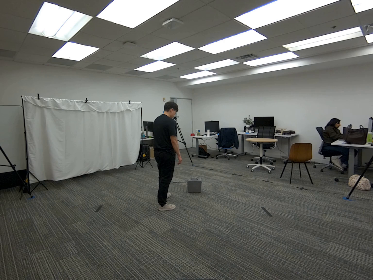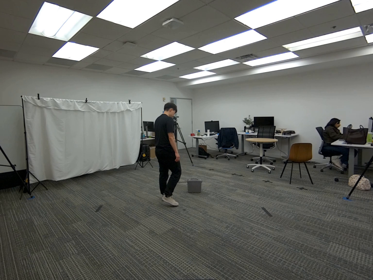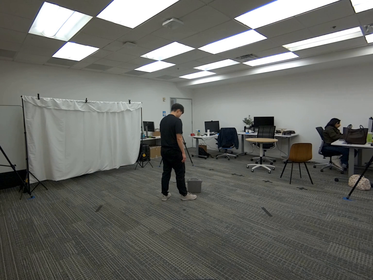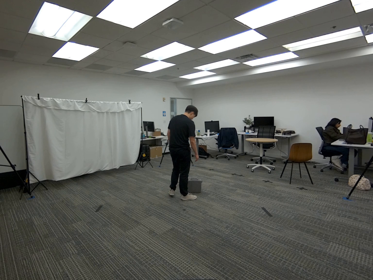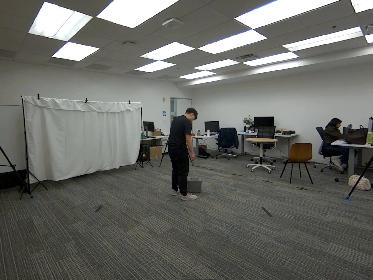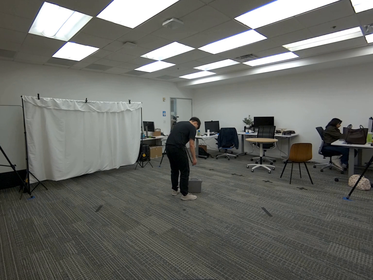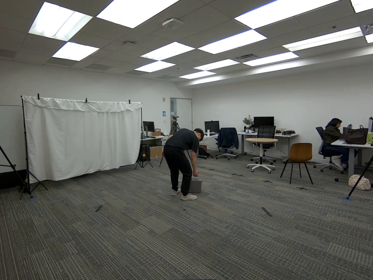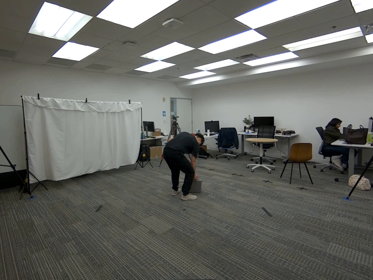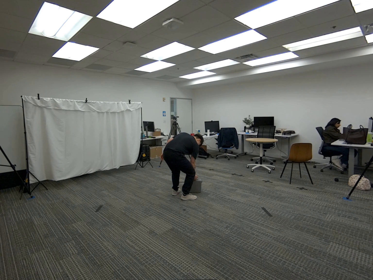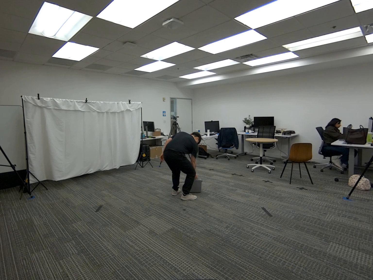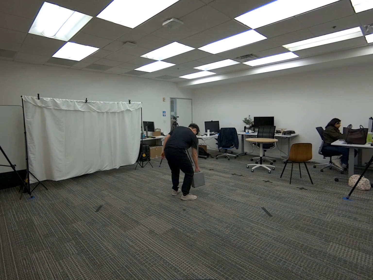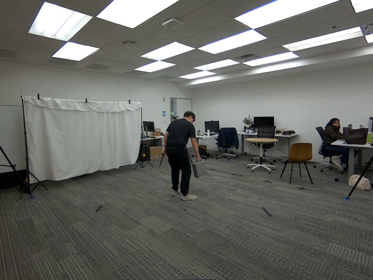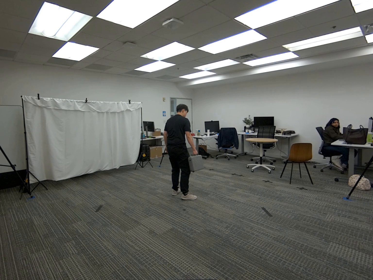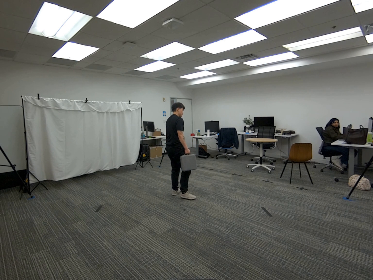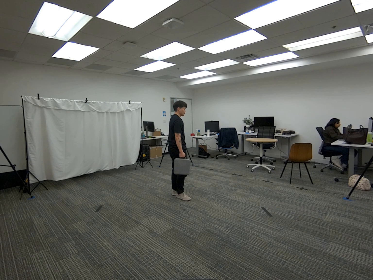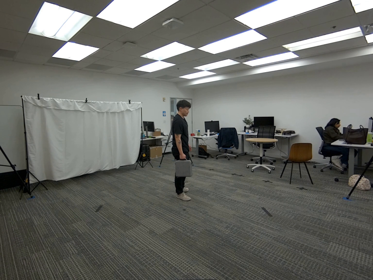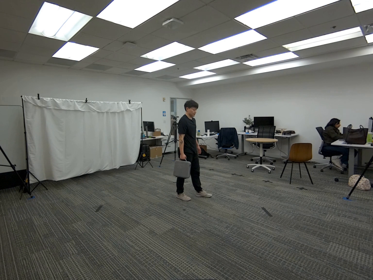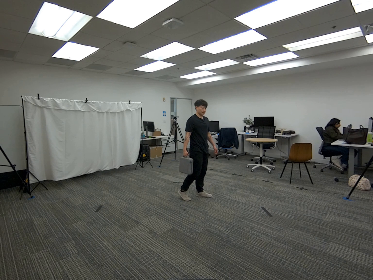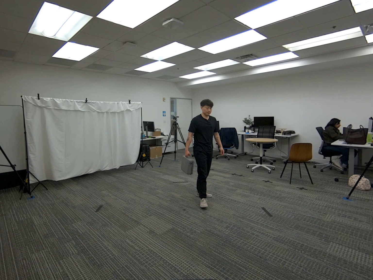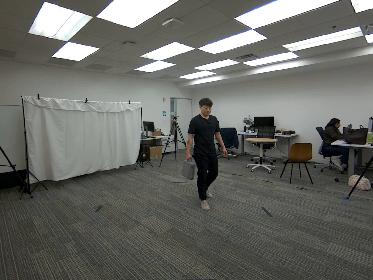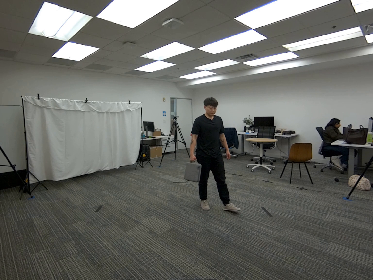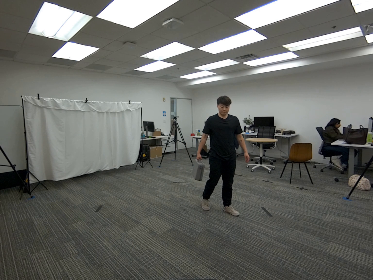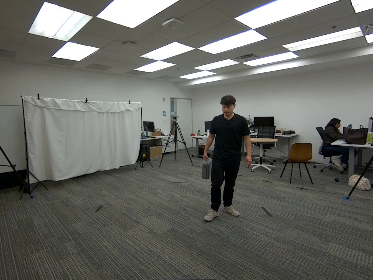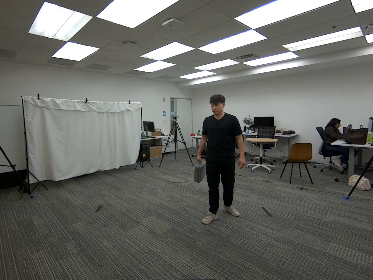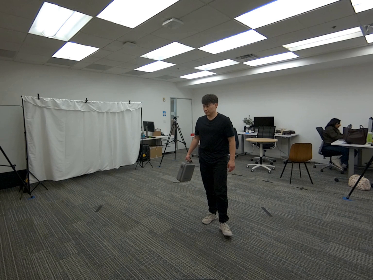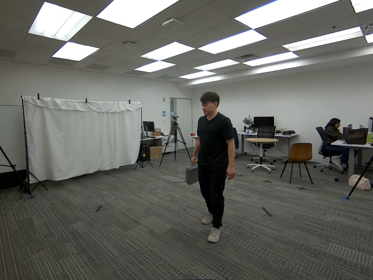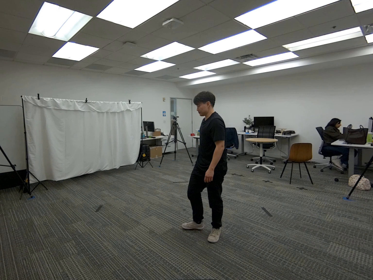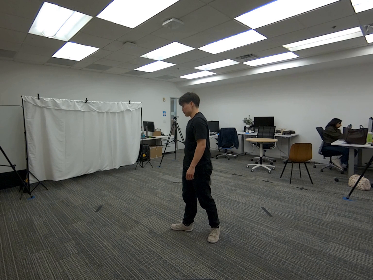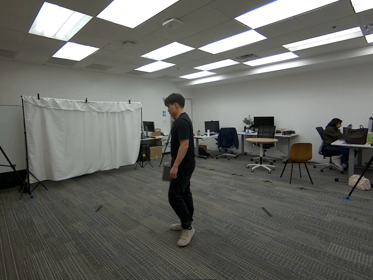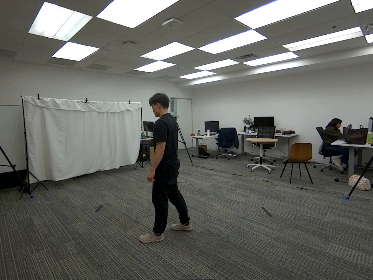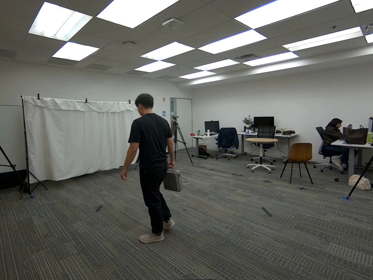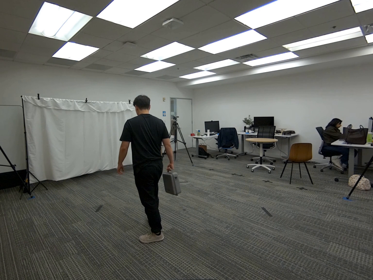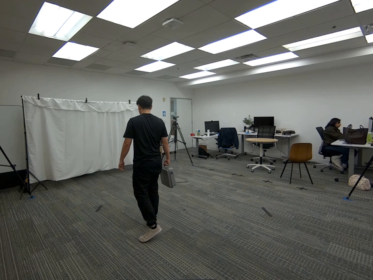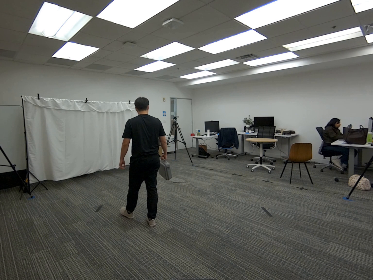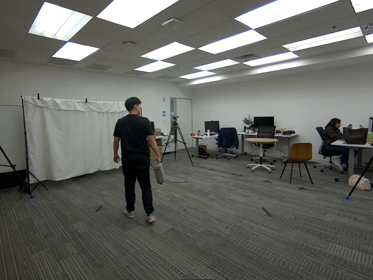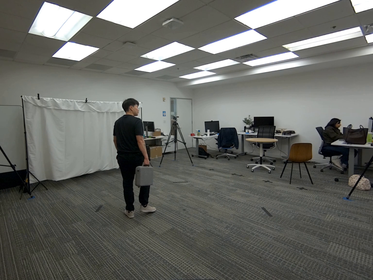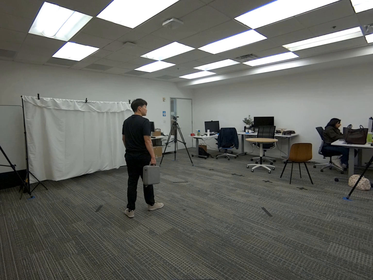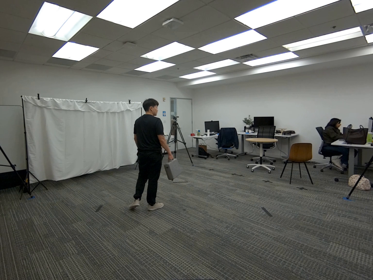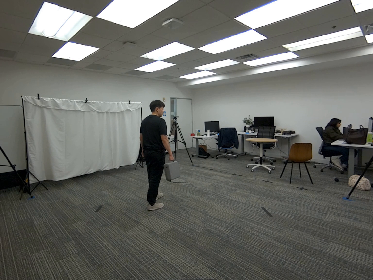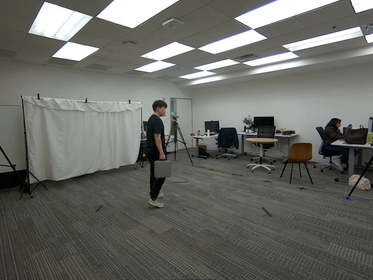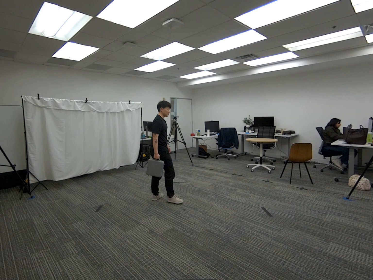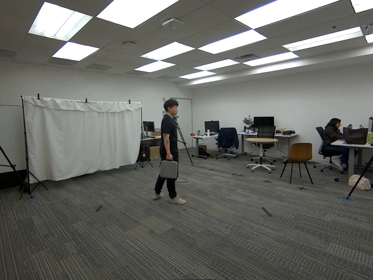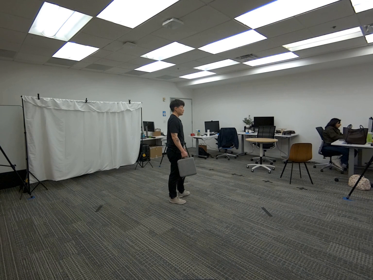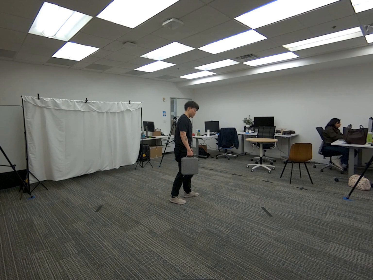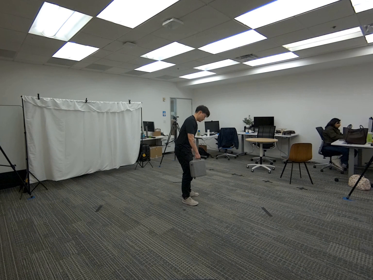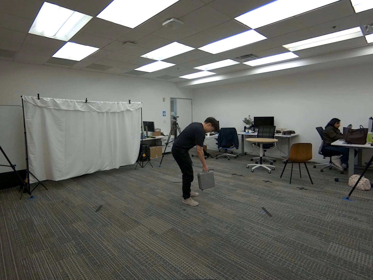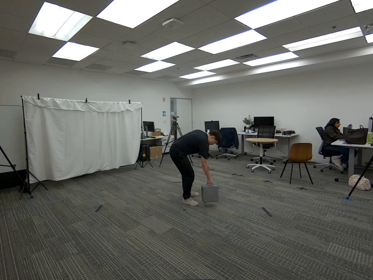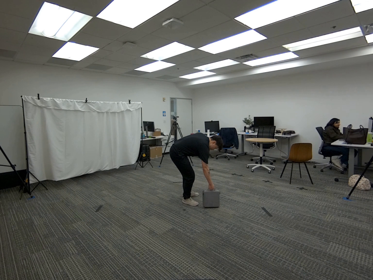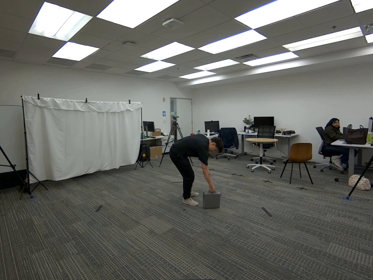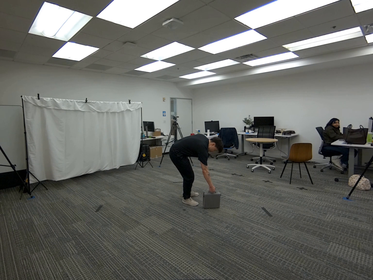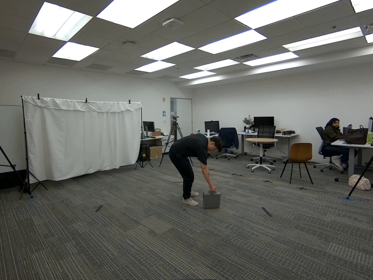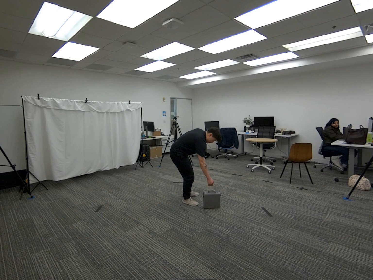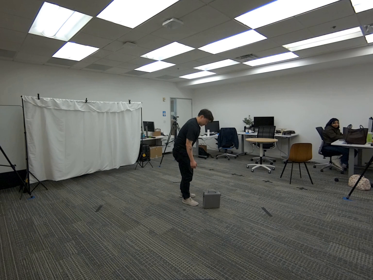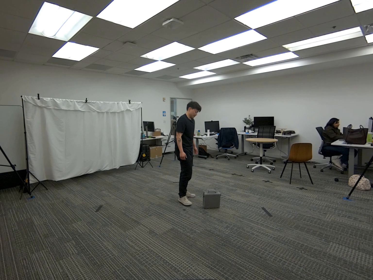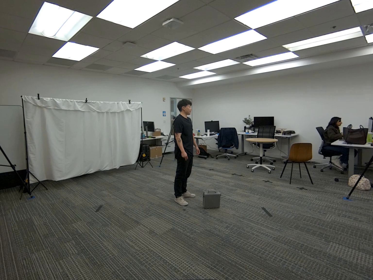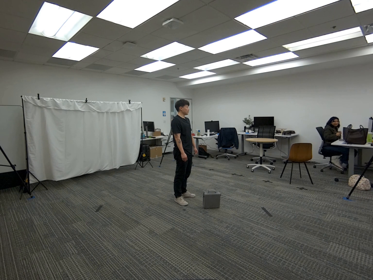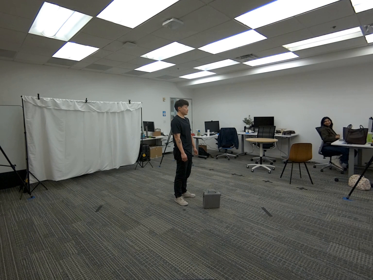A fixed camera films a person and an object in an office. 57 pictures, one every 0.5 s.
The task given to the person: Walk over to the einstar case on the ground and pick up the einstar case from the handle with your right hand, and walk within the bounding area and place it on the floor when done.
